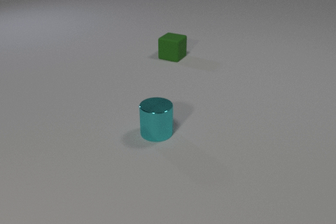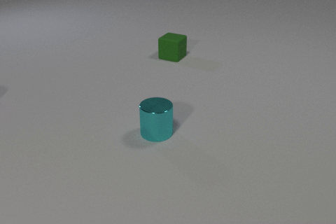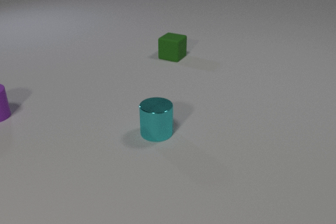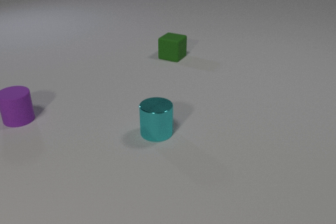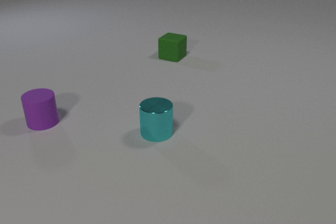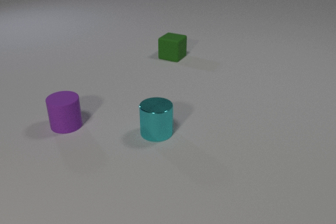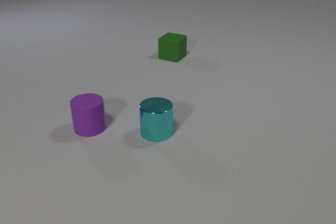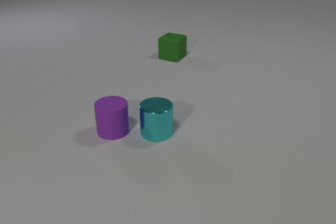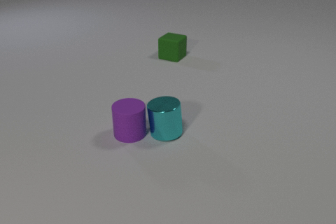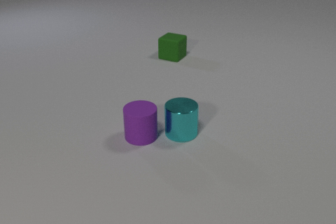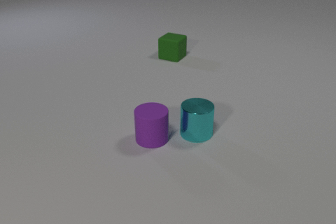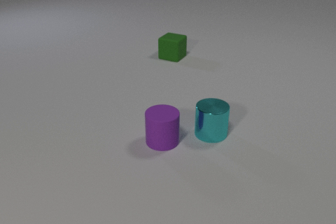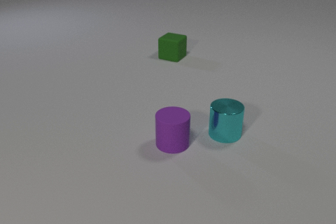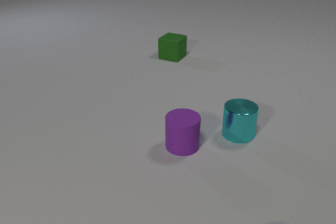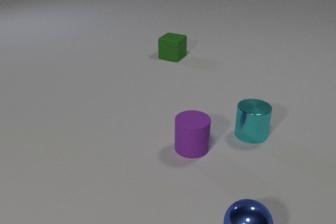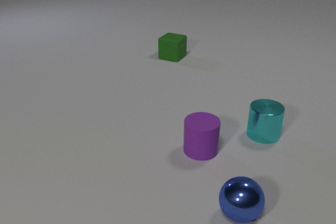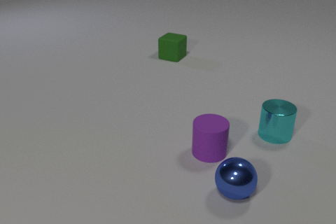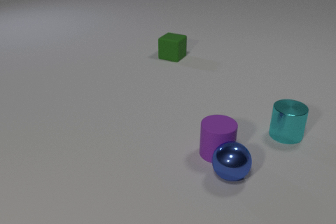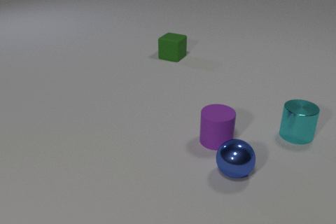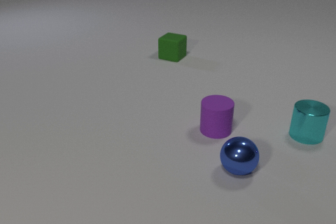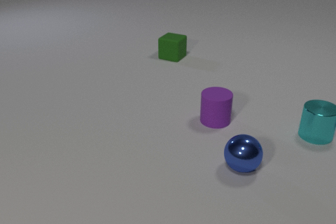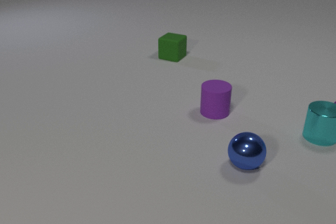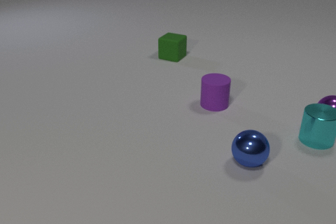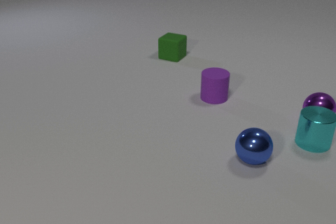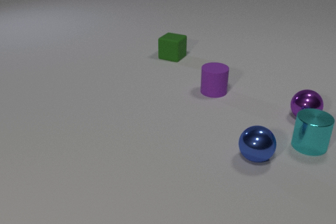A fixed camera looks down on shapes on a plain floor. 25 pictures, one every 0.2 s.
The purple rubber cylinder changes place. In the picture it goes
to the right.
The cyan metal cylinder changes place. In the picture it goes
to the right.
0.0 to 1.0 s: The purple rubber cylinder comes in at the left edge, slides to the right and toward the camera.
1.0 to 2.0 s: The purple rubber cylinder slides to the right and toward the camera. The cyan metal cylinder slides to the right. The purple rubber cylinder and the cyan metal cylinder collide.
2.0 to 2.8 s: The purple rubber cylinder slides to the right. The cyan metal cylinder slides to the right. The blue metal sphere comes in at the bottom edge, rolls away from the camera.
2.8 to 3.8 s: The purple rubber cylinder slides away from the camera and to the right. The cyan metal cylinder slides to the right. The blue metal sphere rolls away from the camera. The purple rubber cylinder and the blue metal sphere collide.
3.8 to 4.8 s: The purple rubber cylinder slides away from the camera. The cyan metal cylinder slides toward the camera. The blue metal sphere rolls away from the camera and to the right. The purple metal sphere comes in at the right edge, rolls to the left. The cyan metal cylinder and the purple metal sphere collide.
Are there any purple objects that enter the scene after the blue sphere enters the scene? yes.
How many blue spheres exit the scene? 0.
What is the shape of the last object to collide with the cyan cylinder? sphere.
